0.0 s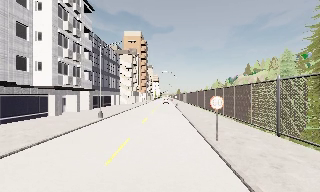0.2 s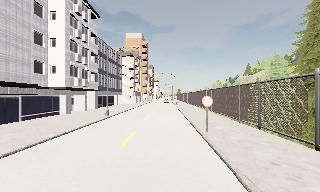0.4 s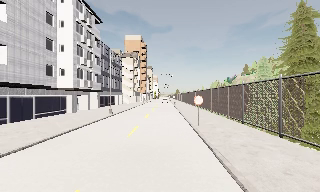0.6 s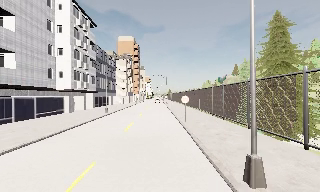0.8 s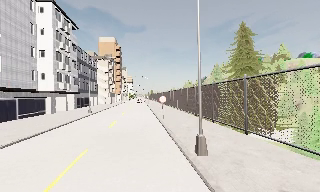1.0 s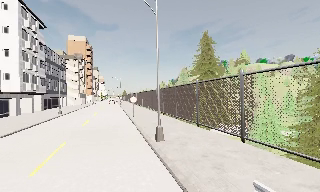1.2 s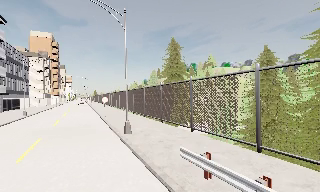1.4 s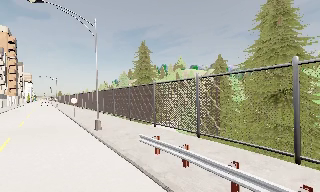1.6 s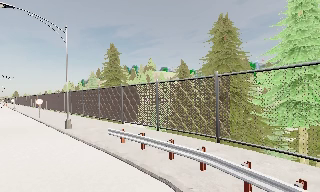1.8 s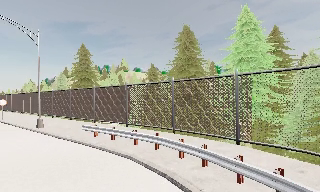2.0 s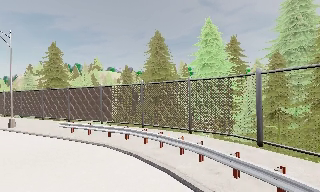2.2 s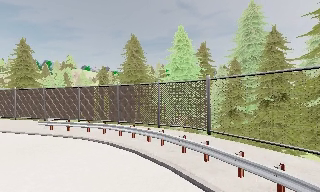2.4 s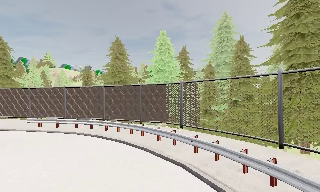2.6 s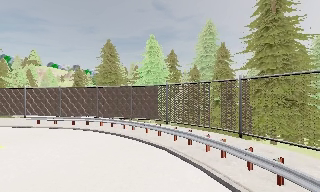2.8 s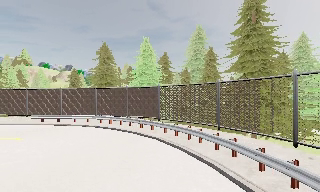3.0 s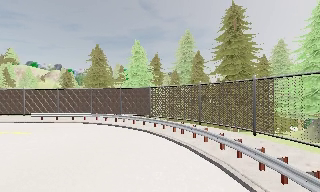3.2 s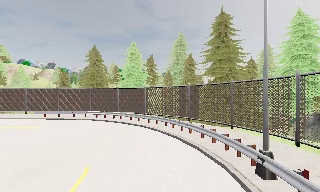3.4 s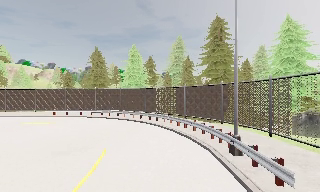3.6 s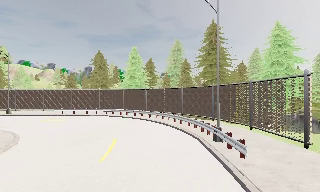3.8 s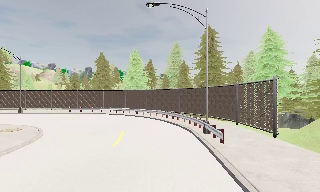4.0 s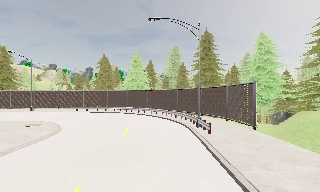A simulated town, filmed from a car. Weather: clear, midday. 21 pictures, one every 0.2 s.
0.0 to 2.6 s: The scene slides to the left, as the camera pans about 85 degrees to its right. It travels backward, about 25 m.
2.6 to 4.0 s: The camera travels backward, about 12 m, so what stands in front gets smaller.
The film runs backward here.
